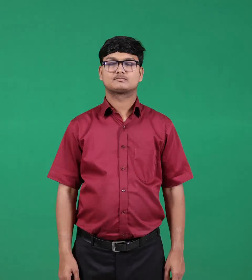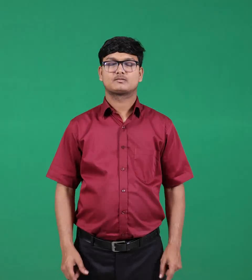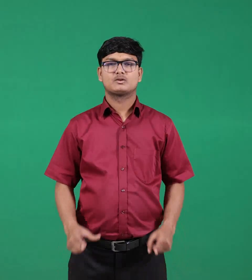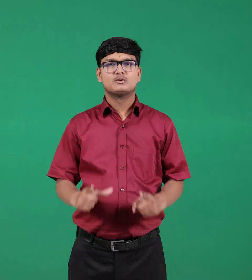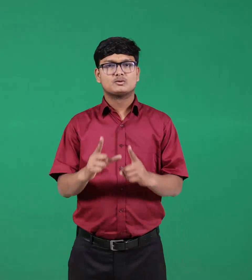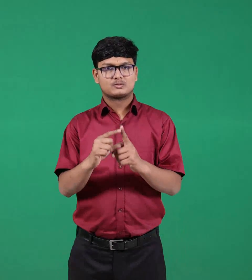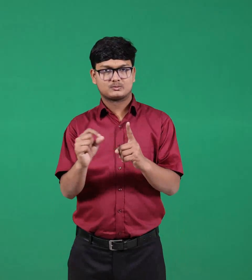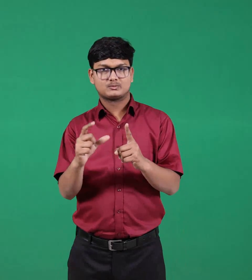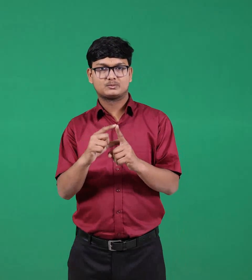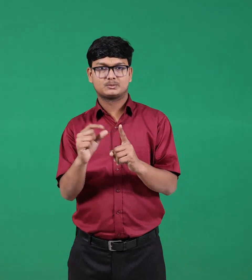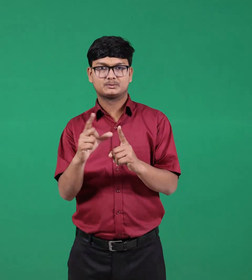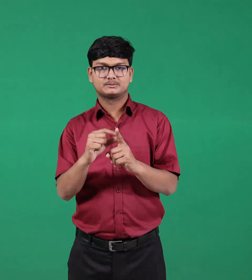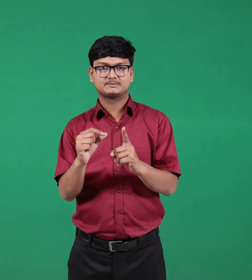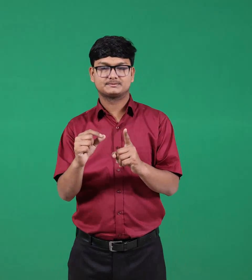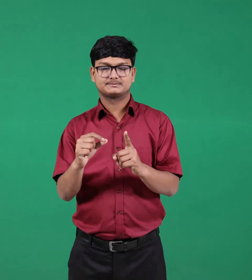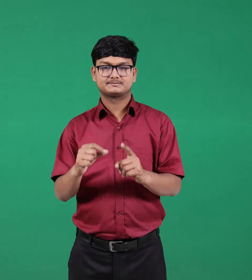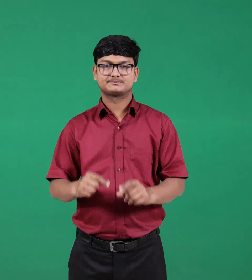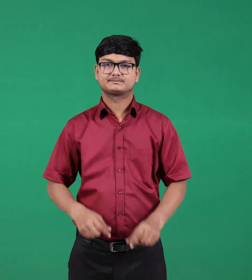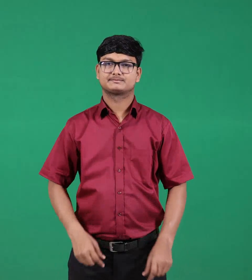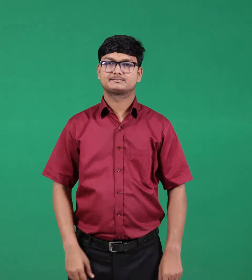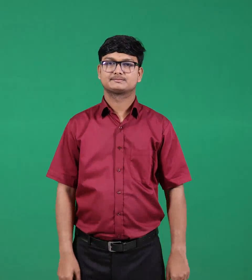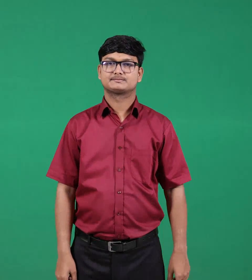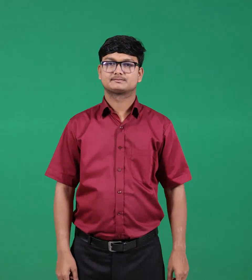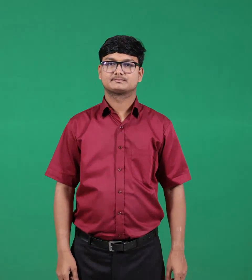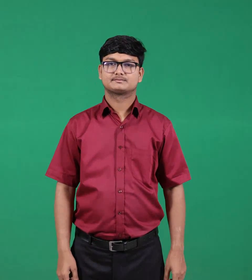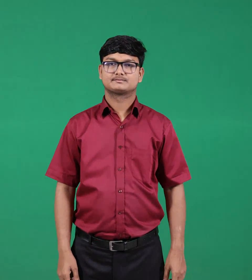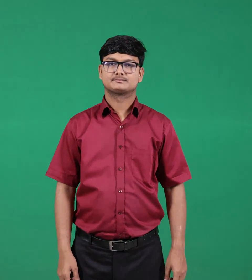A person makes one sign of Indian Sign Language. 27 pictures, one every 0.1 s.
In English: do
